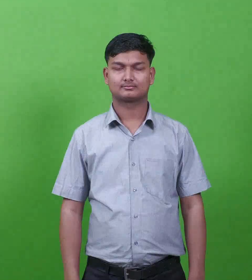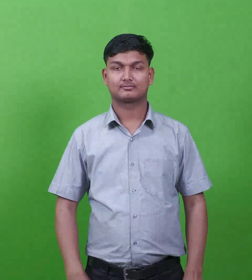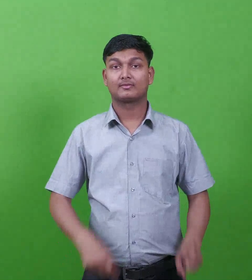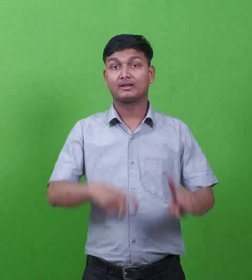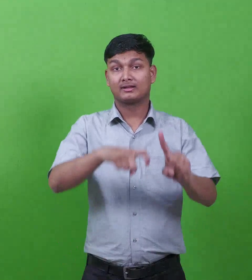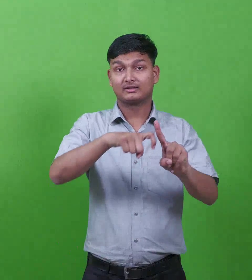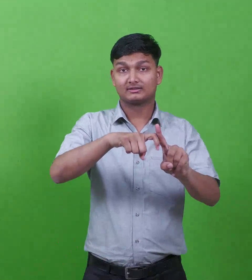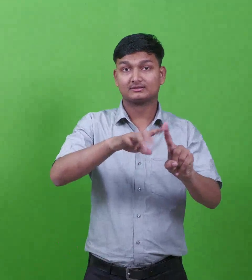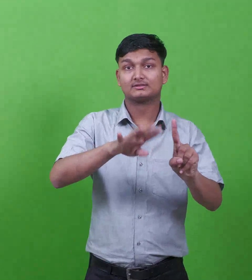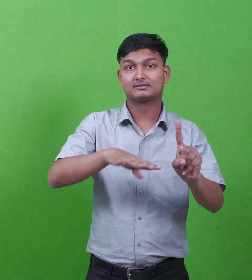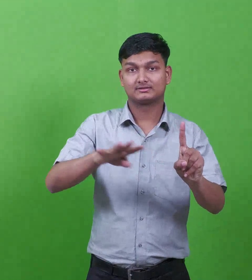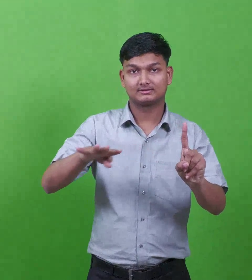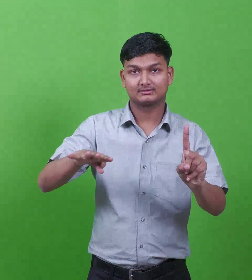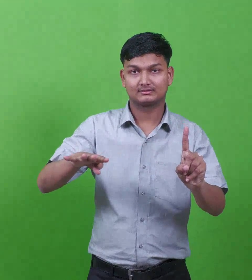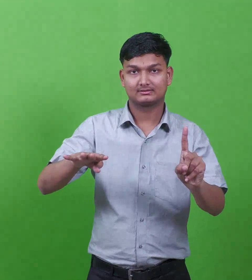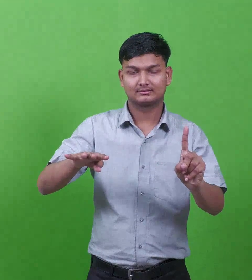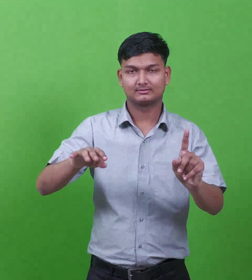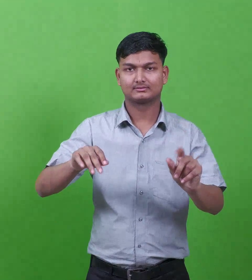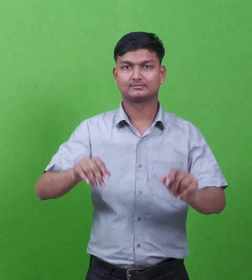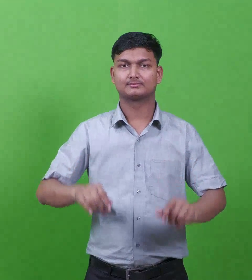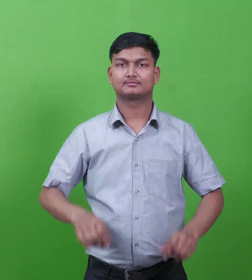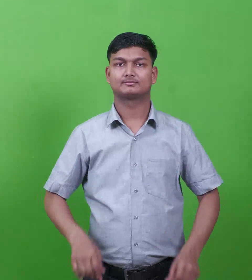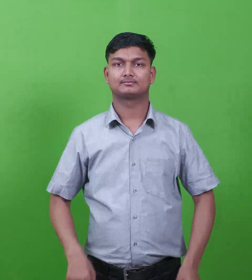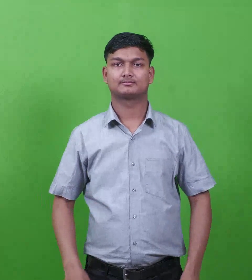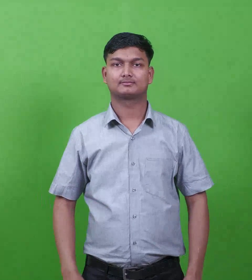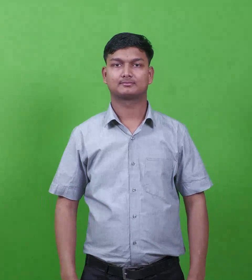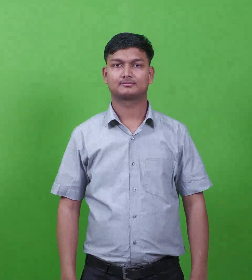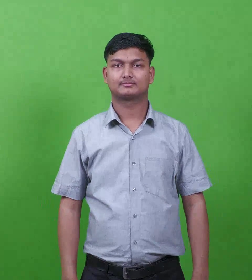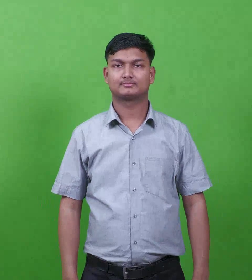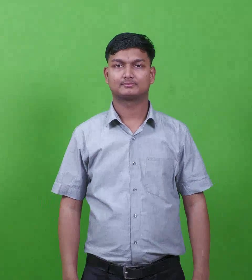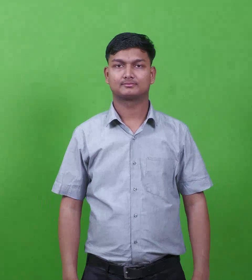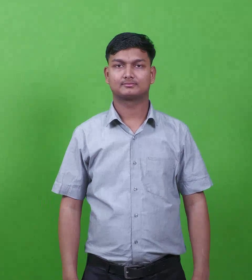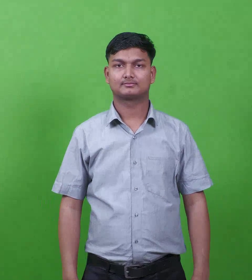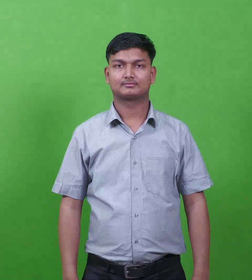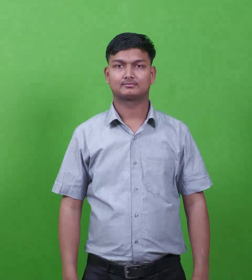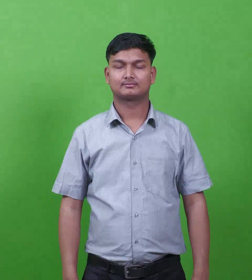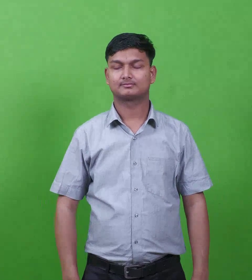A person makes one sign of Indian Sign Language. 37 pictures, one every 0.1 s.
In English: kios
